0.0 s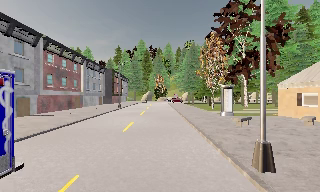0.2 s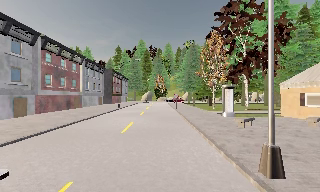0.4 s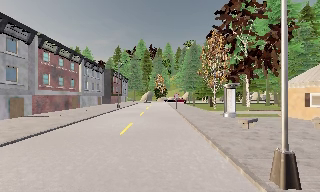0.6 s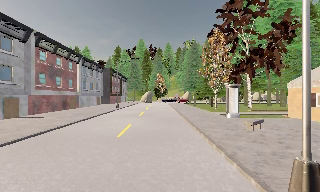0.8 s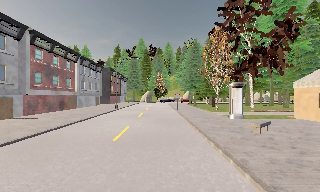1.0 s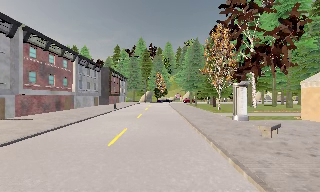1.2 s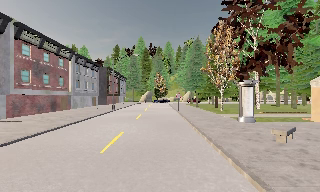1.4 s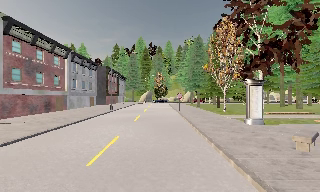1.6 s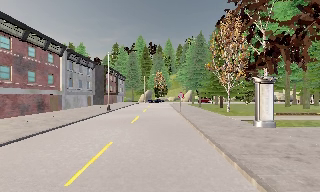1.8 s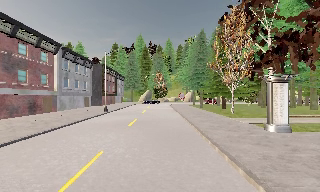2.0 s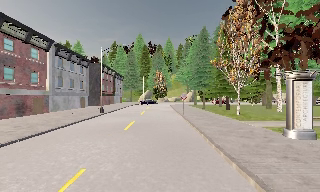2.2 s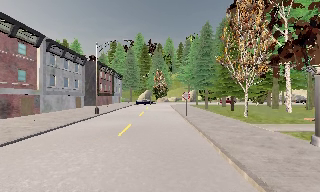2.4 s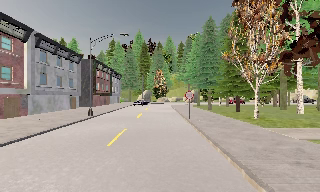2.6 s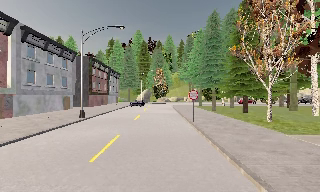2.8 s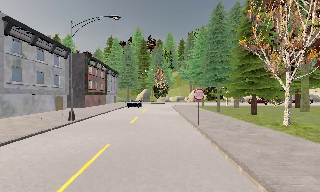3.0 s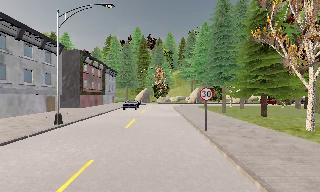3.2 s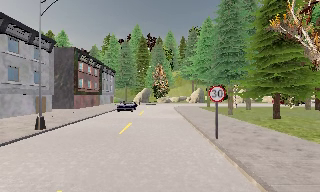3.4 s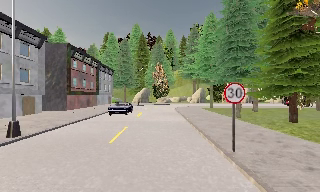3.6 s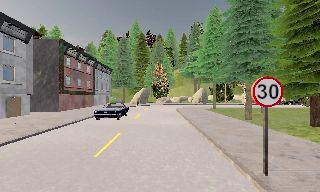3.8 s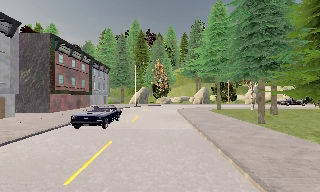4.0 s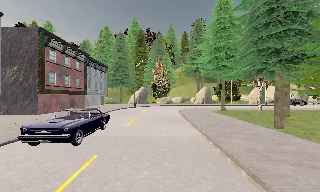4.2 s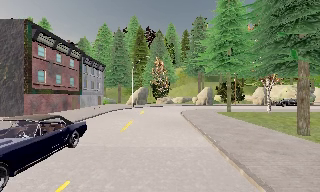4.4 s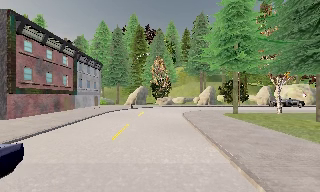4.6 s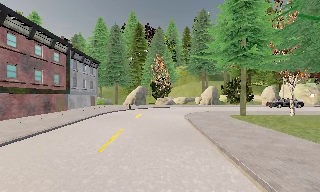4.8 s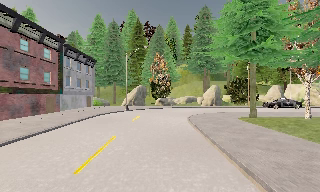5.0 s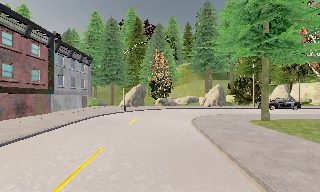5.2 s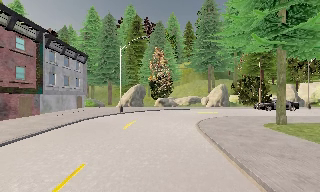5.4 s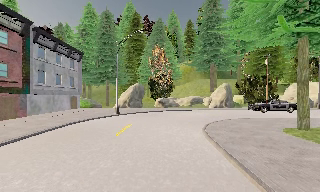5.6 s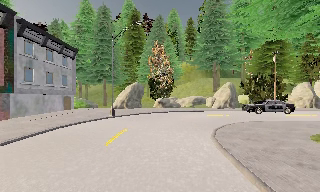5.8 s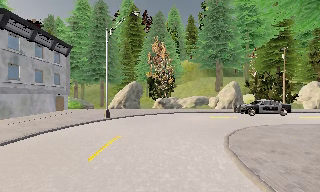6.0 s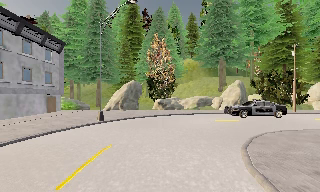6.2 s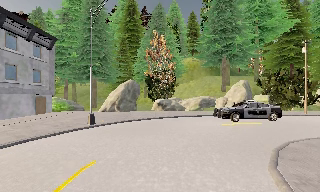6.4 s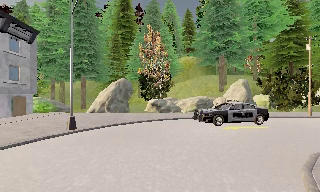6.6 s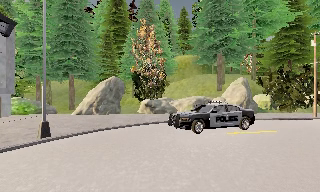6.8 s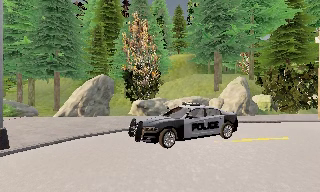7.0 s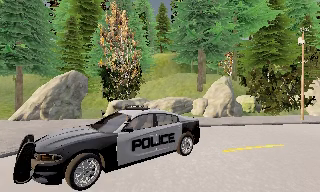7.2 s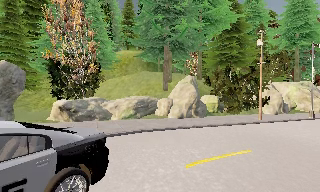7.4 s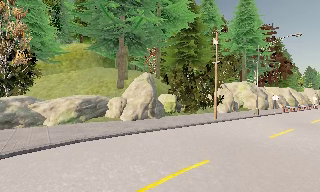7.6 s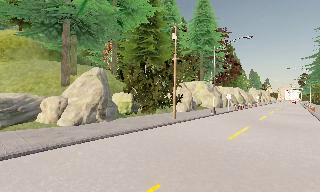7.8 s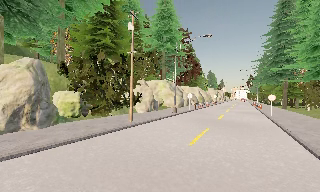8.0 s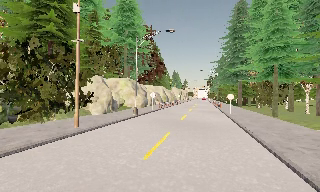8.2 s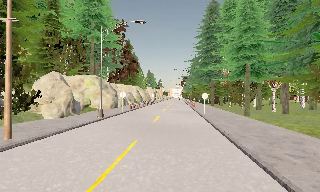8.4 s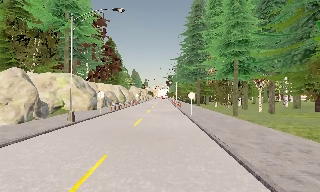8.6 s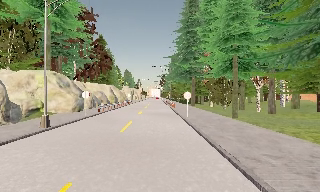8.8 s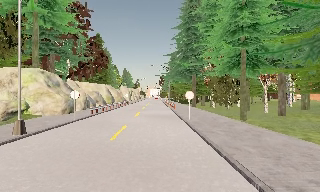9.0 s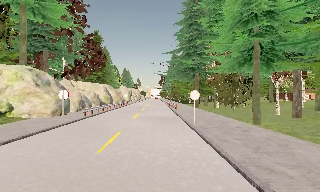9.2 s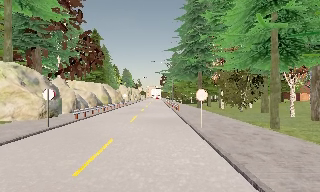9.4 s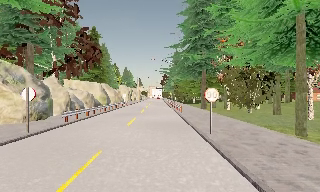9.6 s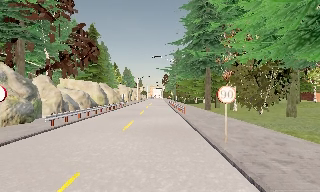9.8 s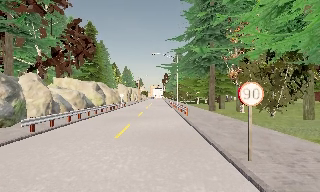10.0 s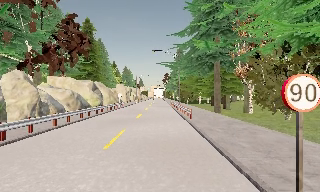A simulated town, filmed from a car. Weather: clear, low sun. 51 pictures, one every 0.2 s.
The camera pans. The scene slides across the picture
to the left.
The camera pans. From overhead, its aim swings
clockwise.
0.0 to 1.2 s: The camera travels forward, about 3.5 m, so what stands in front looms larger. It gains speed.
1.2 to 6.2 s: The camera travels forward, about 35 m, so what stands in front looms larger.
6.2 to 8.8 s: The camera pans to its right, which is clockwise from overhead, by about 90 degrees. It travels forward, about 20 m.
8.8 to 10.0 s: The camera travels forward, about 9 m, so what stands in front looms larger.
The film runs forward here.
